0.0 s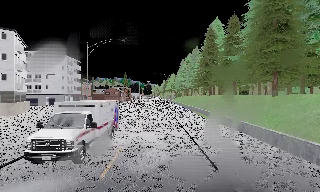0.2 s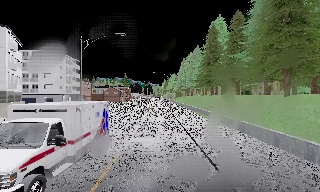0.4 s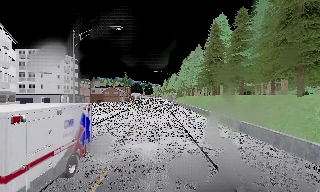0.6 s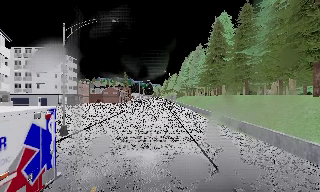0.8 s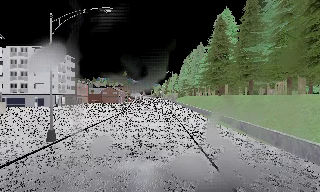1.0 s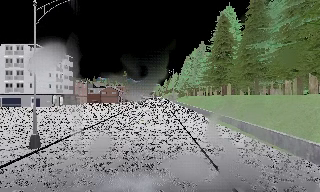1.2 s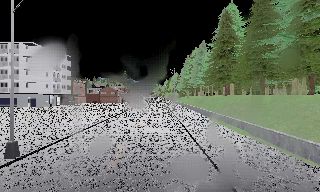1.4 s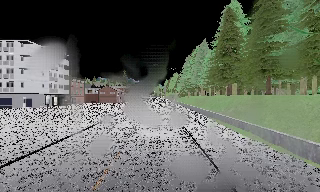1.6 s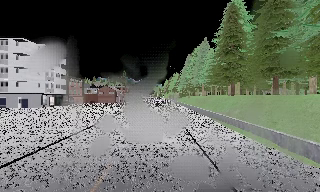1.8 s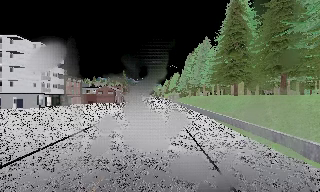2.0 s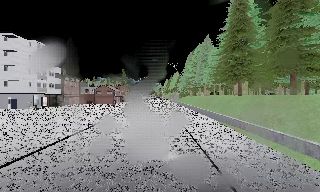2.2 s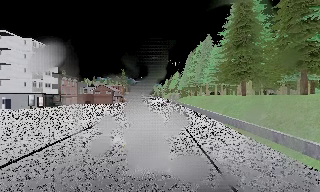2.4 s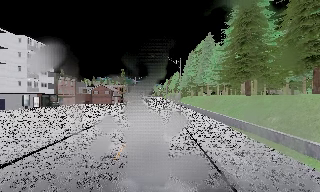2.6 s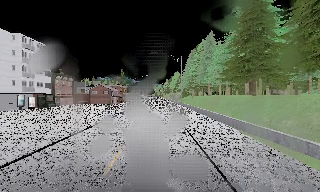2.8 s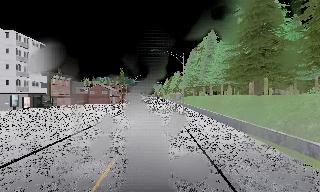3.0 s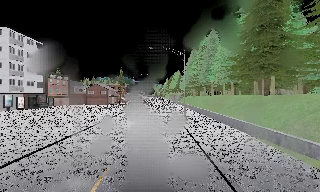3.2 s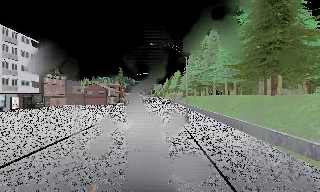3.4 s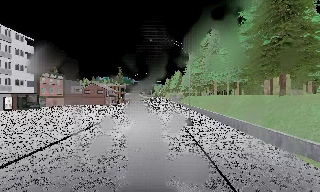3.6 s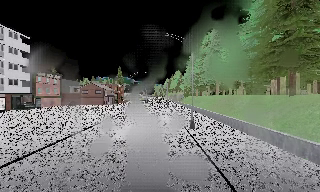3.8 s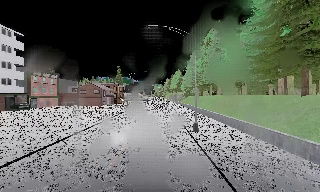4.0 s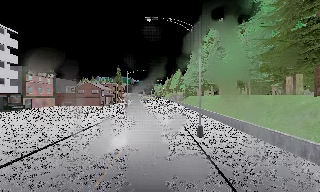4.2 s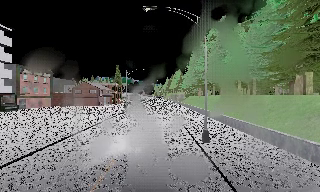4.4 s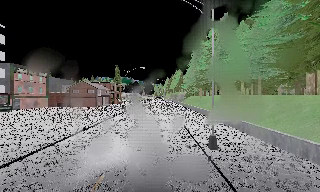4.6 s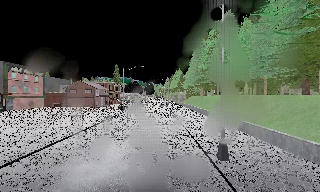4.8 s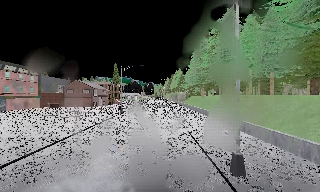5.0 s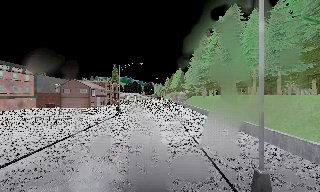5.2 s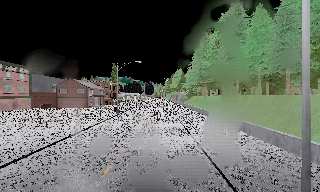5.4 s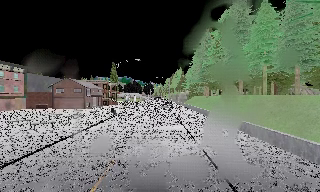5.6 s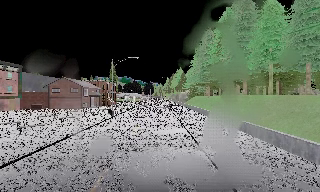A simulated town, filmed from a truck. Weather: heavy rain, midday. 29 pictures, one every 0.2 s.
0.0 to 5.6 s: The camera travels forward, about 35 m, so what stands in front looms larger.
The film runs forward here.
